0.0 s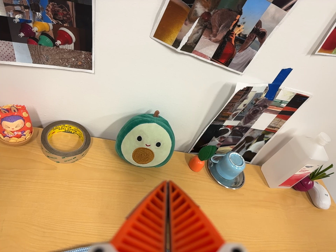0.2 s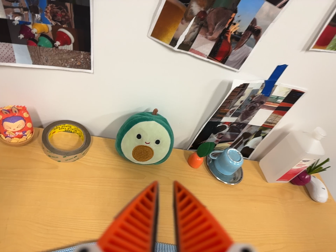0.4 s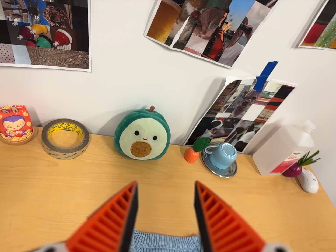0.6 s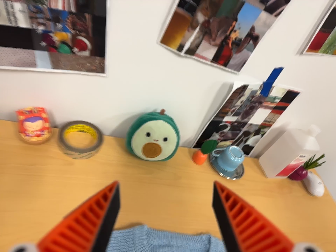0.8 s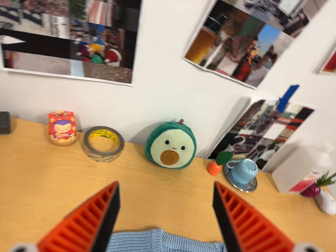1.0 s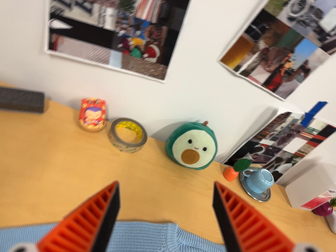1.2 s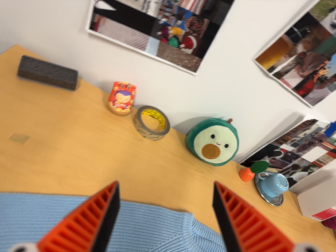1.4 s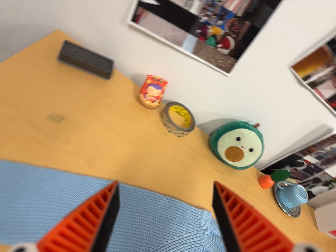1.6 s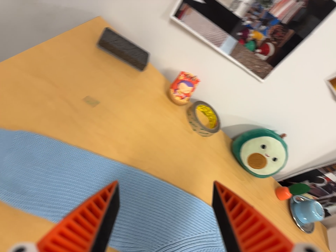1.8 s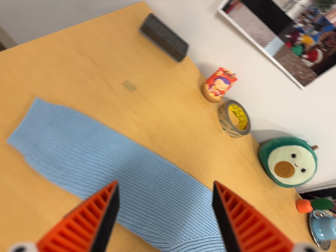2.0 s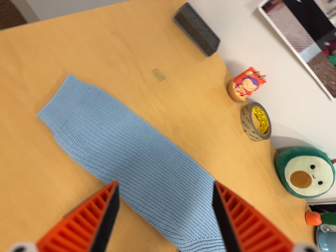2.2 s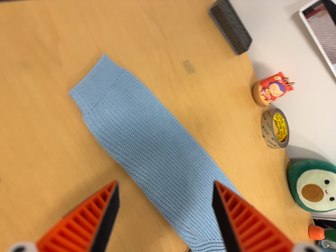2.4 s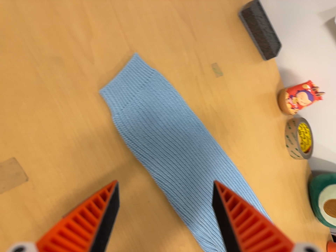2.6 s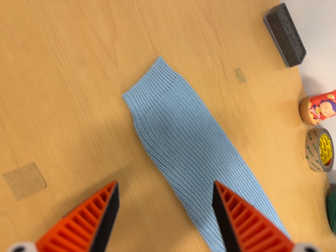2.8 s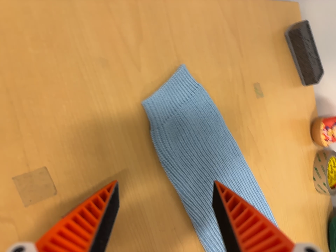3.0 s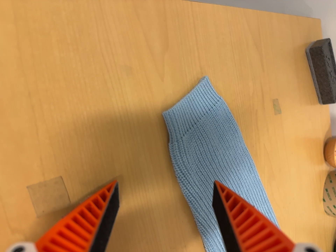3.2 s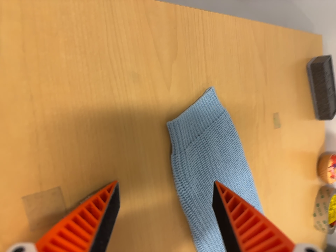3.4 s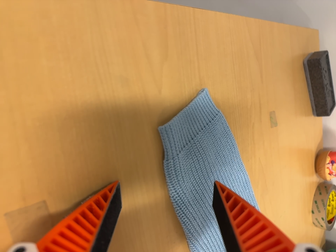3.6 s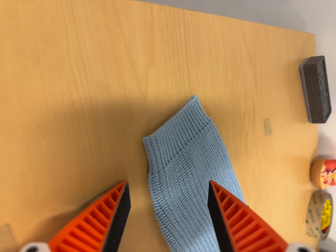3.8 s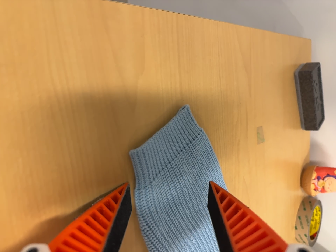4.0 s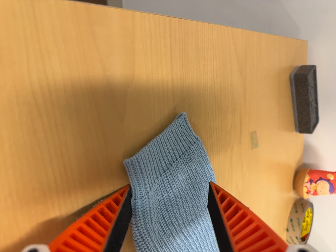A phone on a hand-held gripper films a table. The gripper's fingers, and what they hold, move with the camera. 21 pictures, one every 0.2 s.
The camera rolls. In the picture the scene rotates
clockwise.
0.0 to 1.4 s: The camera travels to its left, backward and toward the bottom of its view, about 22 cm, so close, fixed things drift to the right. It rolls about its line of sight by about 20 degrees, and the scene rotates clockwise.
1.4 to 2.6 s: The camera travels to its left, about 24 cm, so close, fixed things drift to the right. It rolls about its line of sight by about 35 degrees, and the scene rotates clockwise.
2.6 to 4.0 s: The camera travels toward the top of its view and forward, about 12 cm, so close, fixed things drift downward. It rolls about its line of sight by about 15 degrees, and the scene rotates clockwise.
The film runs forward here.
